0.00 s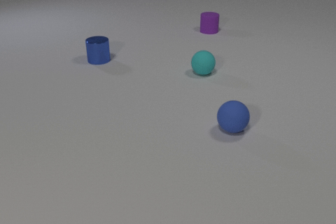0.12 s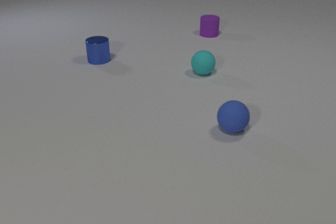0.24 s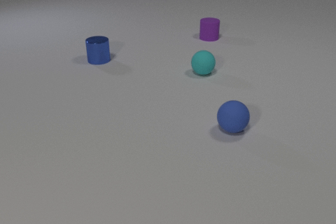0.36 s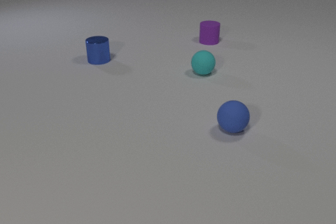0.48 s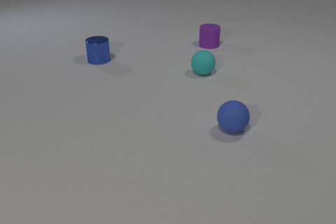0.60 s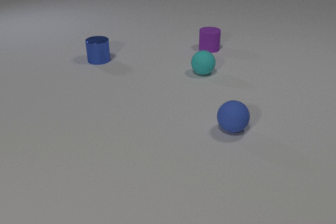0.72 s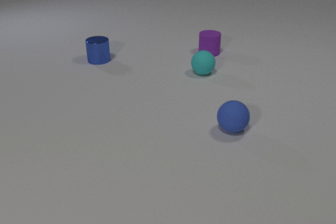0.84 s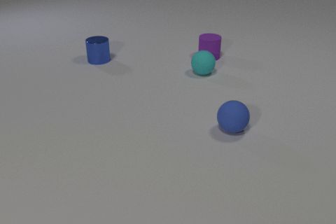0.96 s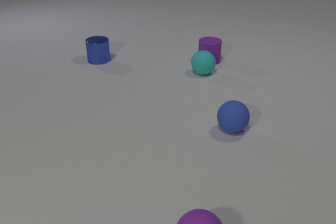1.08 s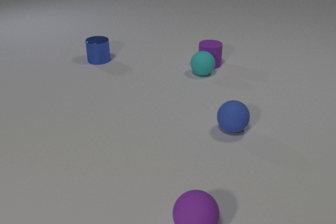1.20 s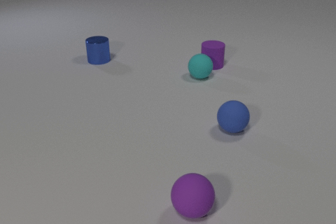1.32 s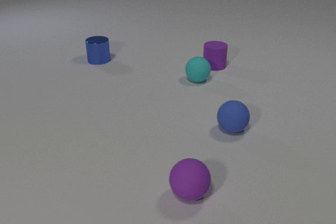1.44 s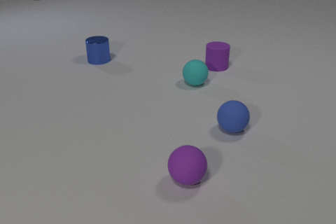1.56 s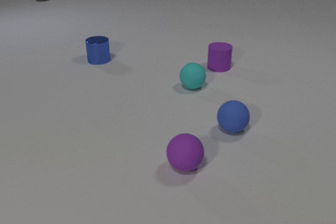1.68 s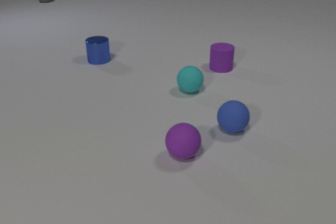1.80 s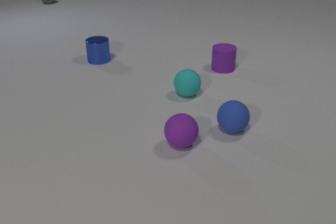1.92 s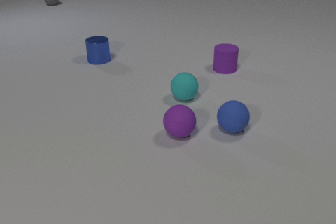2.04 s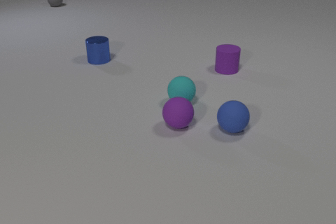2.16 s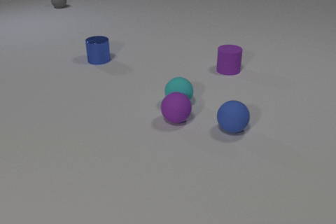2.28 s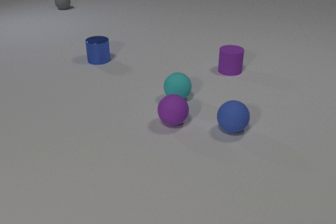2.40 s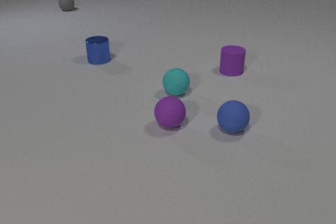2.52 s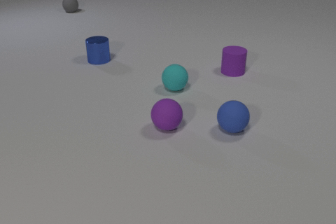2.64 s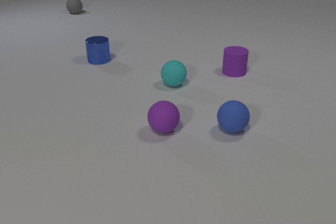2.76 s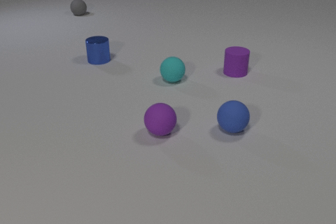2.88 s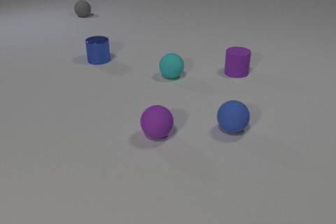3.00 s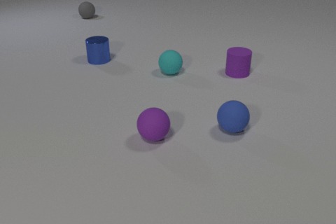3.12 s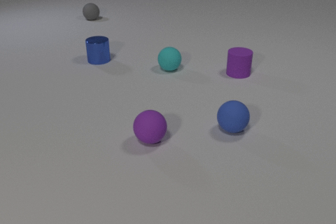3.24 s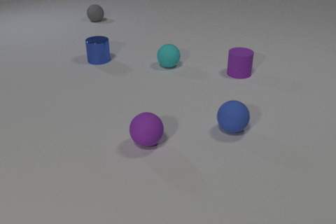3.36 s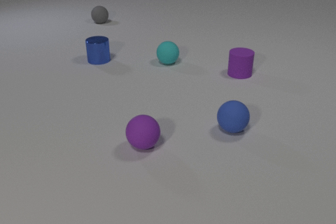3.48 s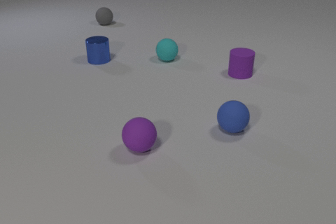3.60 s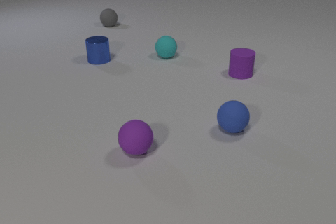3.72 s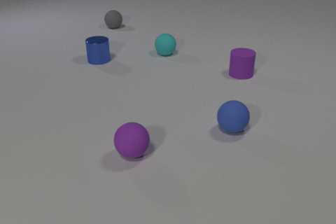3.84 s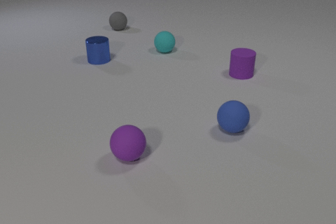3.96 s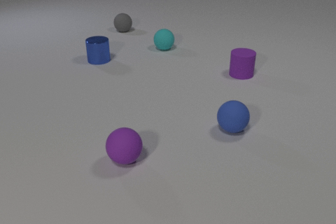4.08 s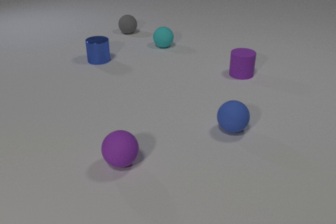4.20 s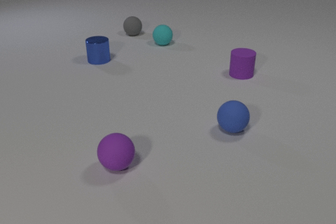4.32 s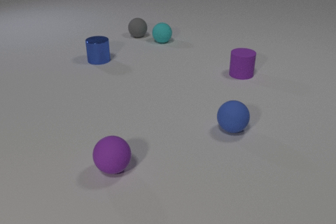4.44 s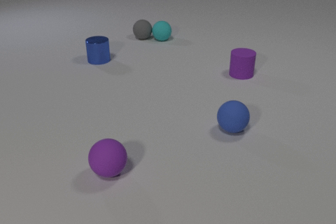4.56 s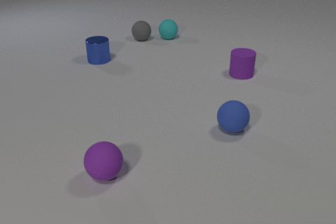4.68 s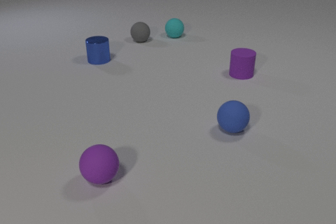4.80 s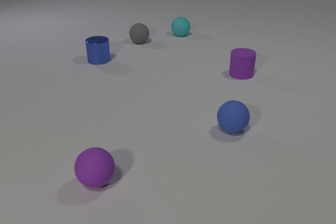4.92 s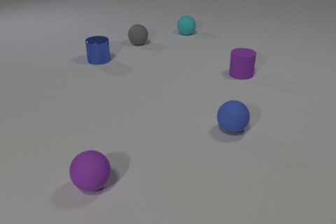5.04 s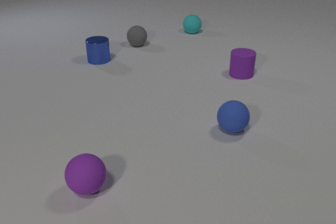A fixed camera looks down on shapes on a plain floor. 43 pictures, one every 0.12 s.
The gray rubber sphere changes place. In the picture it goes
toward the camera.
The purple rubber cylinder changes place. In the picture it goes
toward the camera.
0.00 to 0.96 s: The purple rubber cylinder slides toward the camera. The purple rubber sphere comes in at the bottom edge, rolls away from the camera.
0.96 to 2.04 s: The purple rubber cylinder slides toward the camera and to the right. The cyan rubber sphere rolls toward the camera. The gray rubber sphere comes in at the top edge, rolls toward the camera and to the right. The purple rubber sphere rolls away from the camera. The purple rubber cylinder and the cyan rubber sphere collide.
2.04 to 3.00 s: The purple rubber cylinder slides to the right and toward the camera. The cyan rubber sphere rolls away from the camera. The gray rubber sphere rolls toward the camera and to the right. The purple rubber sphere rolls to the left and toward the camera. The cyan rubber sphere and the purple rubber sphere collide.
3.00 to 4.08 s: The cyan rubber sphere rolls away from the camera. The gray rubber sphere rolls toward the camera and to the right. The purple rubber sphere rolls toward the camera and to the left.
4.08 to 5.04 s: The cyan rubber sphere rolls away from the camera and to the right. The gray rubber sphere rolls toward the camera. The purple rubber sphere rolls toward the camera and to the left. The cyan rubber sphere and the gray rubber sphere collide.
What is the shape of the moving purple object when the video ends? sphere.
Are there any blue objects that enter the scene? no.
What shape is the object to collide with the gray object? sphere.
